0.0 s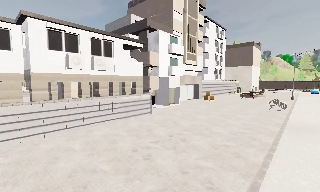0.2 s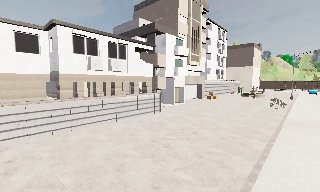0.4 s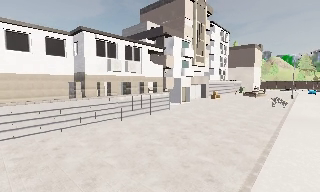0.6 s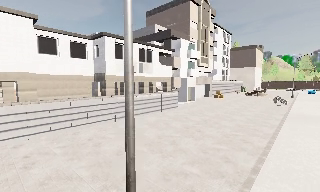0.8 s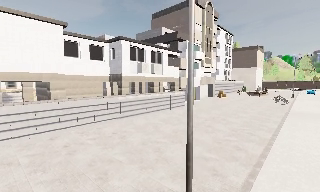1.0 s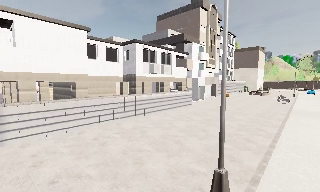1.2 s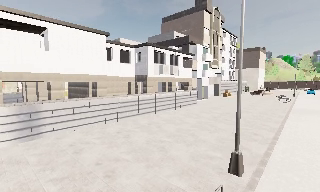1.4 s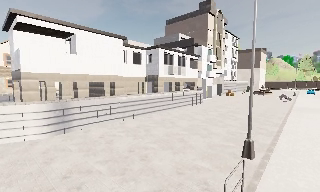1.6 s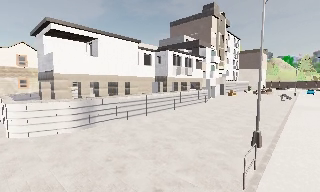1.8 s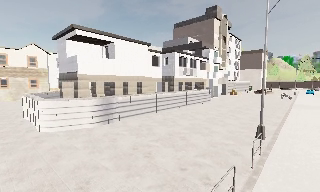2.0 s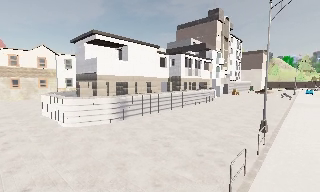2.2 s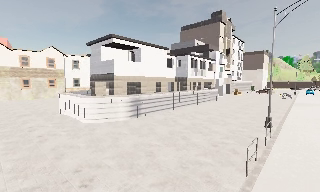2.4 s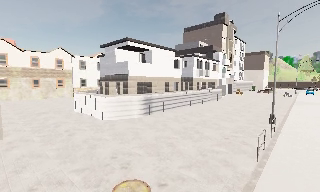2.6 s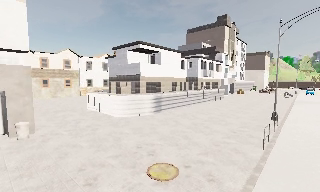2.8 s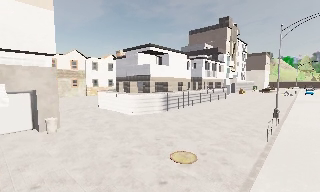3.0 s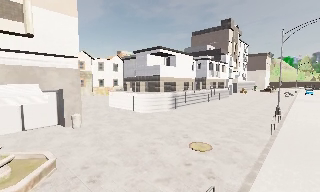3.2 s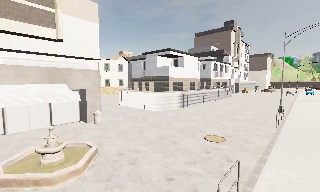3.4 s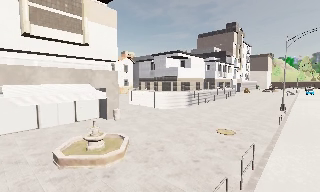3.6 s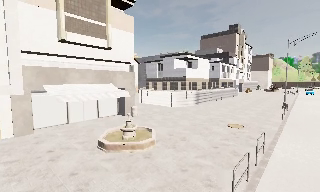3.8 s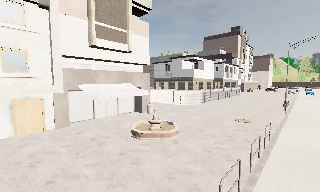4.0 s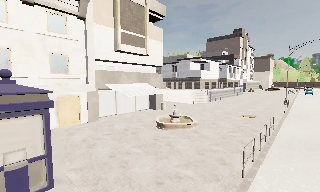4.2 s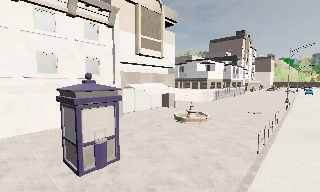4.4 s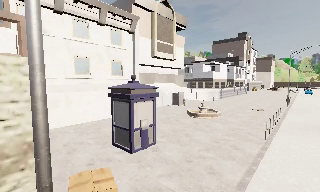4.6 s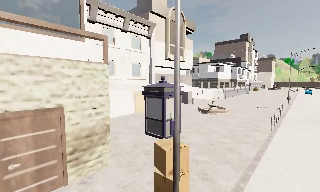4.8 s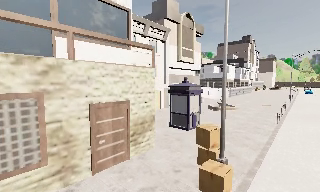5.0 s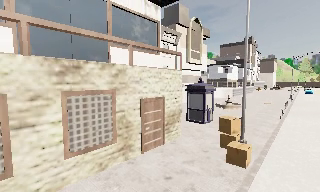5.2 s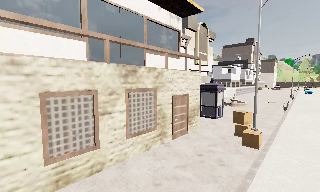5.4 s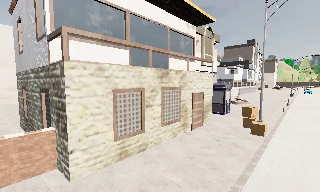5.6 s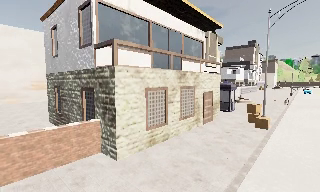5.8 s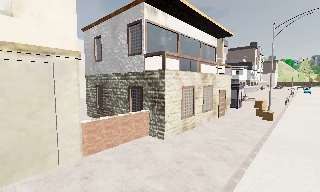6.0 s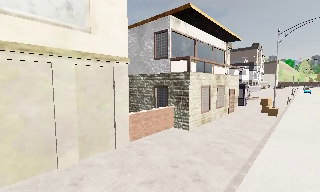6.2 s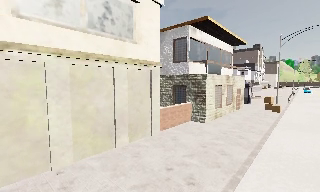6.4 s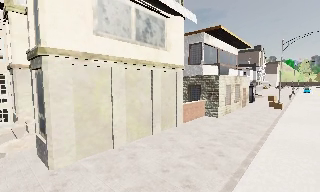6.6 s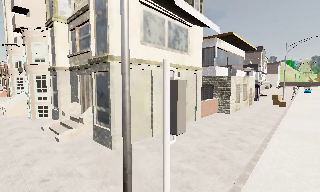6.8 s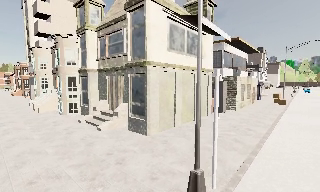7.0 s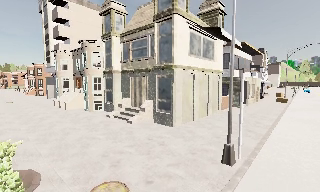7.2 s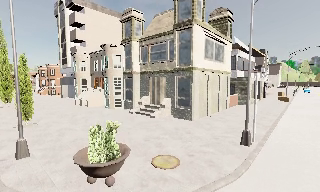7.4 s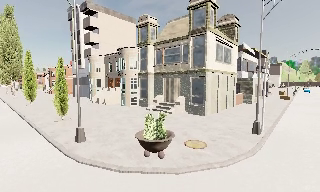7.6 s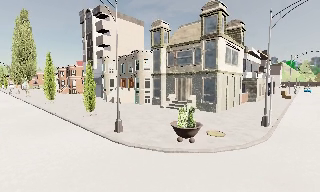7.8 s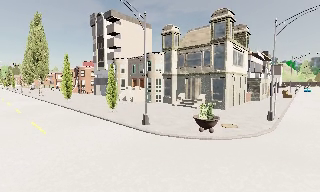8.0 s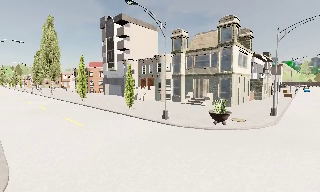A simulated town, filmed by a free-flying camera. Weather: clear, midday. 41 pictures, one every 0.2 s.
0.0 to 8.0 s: The camera travels backward and to its left, about 70 m, so what stands in front gets smaller. It gains speed.
The film runs forward here.
